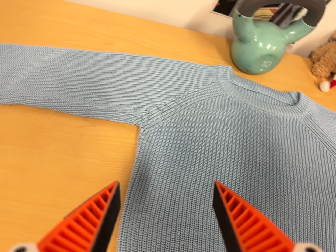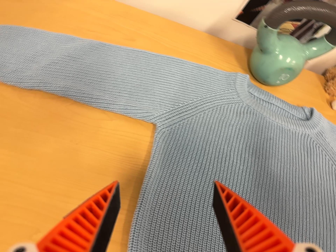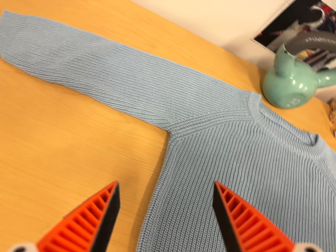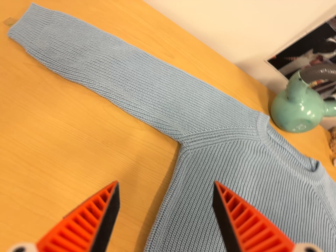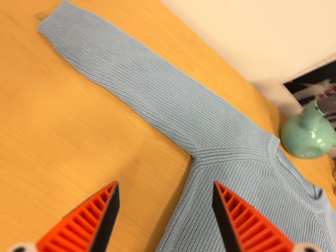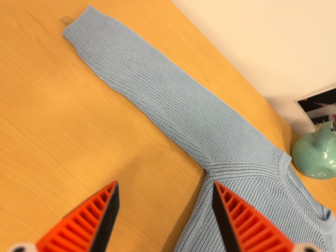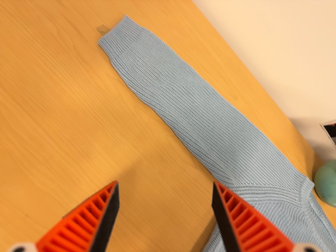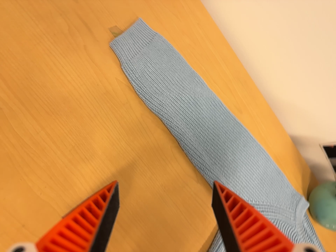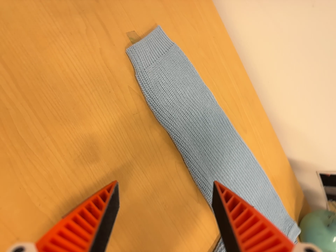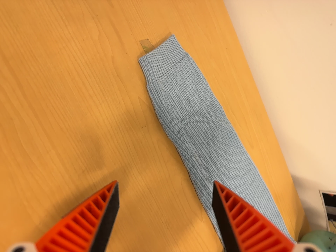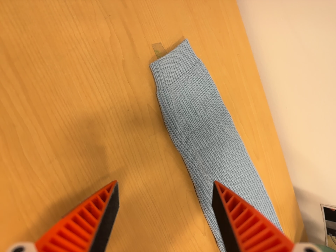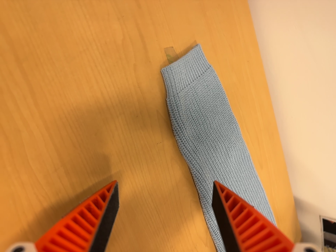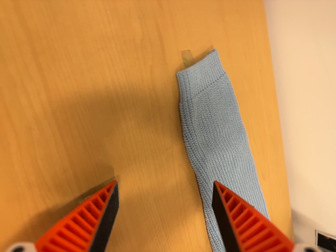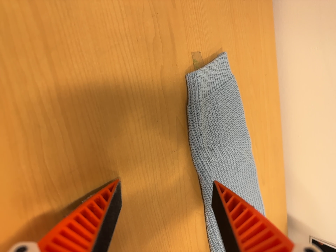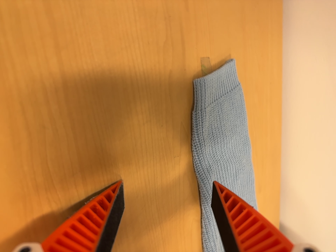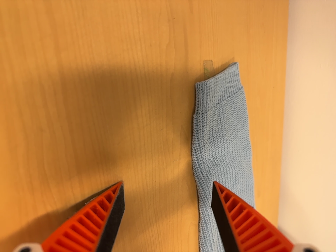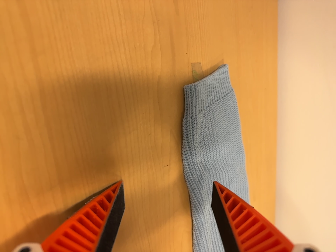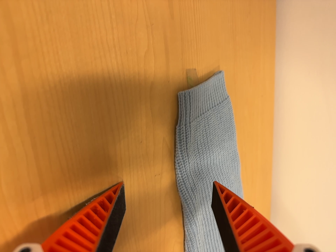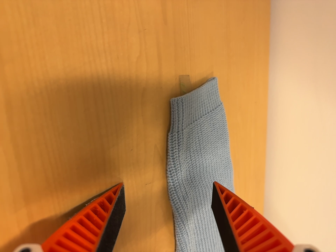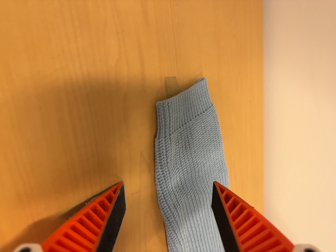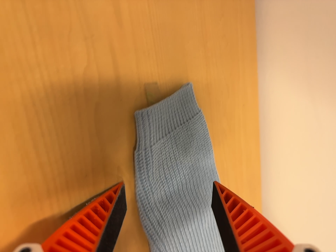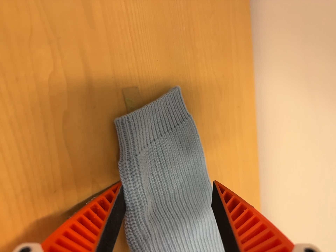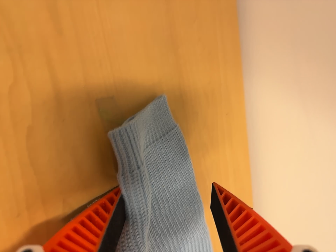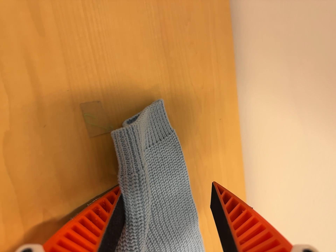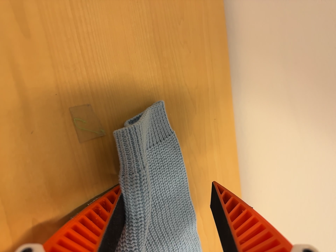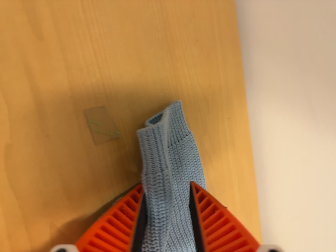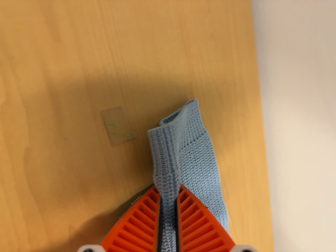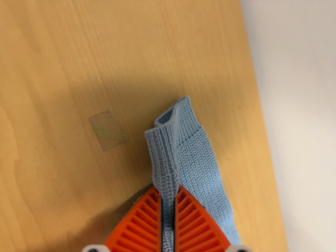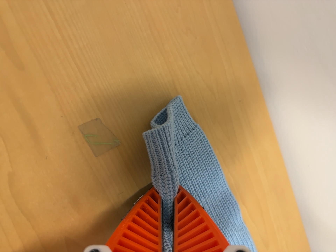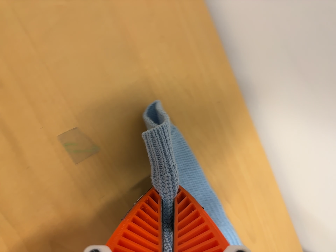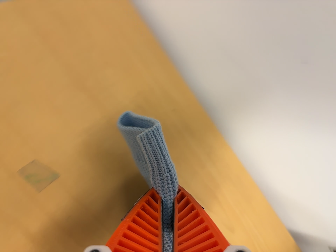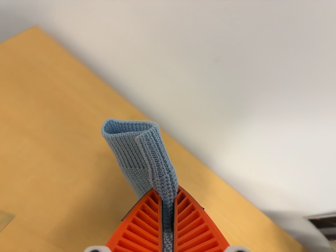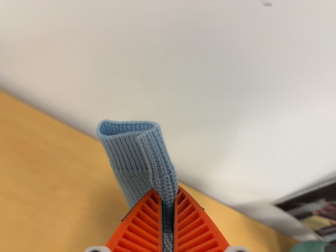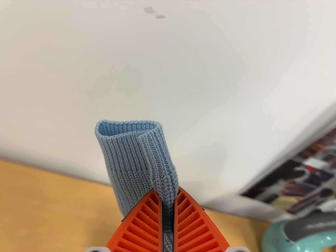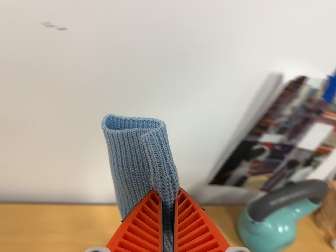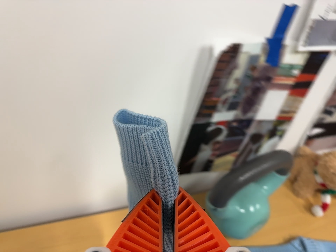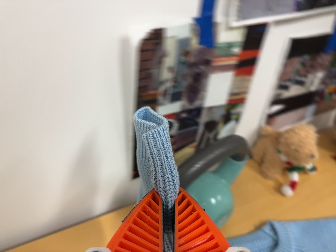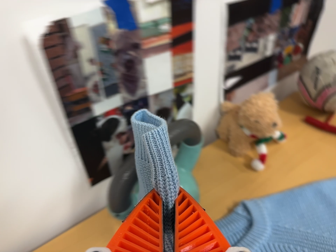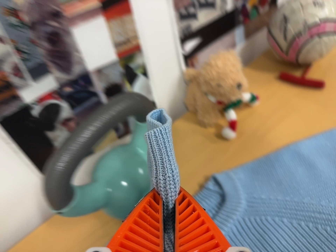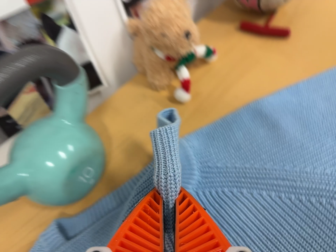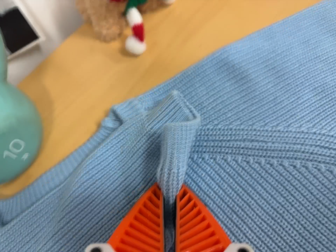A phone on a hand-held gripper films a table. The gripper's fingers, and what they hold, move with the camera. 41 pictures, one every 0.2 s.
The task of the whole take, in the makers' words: left arm across.
0.0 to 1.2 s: The camera travels to its left, about 18 cm, so close, fixed things drift to the right. It rolls about its line of sight by about 35 degrees, and the scene rotates clockwise.
1.2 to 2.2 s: The camera travels to its left, toward the top of its view and forward, about 14 cm. It rolls about its line of sight by about 25 degrees, and the scene rotates clockwise.
2.2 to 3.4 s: The camera rolls about its line of sight by about 15 degrees, and the scene rotates clockwise.
3.4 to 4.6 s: The camera travels to its right and forward, about 12 cm, so close, fixed things drift to the left.
4.6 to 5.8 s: The camera rolls about its line of sight by about 15 degrees, and the scene rotates counterclockwise.
5.8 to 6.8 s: The camera travels to its right, about 34 cm, so close, fixed things drift to the left. Its aim tips toward the top of its view by about 10 degrees, and the scene shifts downward. It rolls about its line of sight by about 60 degrees, and the scene rotates counterclockwise.
6.8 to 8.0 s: The scene slides to the left, as the camera pans about 15 degrees to its right. It travels to its right and forward, about 40 cm, so close, fixed things drift to the left. Its aim tips toward the bottom of its view by about 25 degrees, and the scene shifts upward. It rolls about its line of sight by about 45 degrees, and the scene rotates counterclockwise.
The film runs forward here.
